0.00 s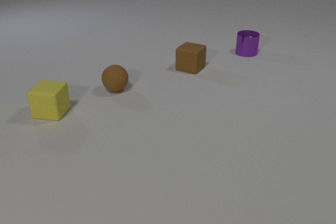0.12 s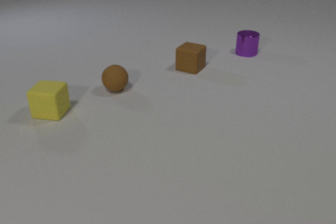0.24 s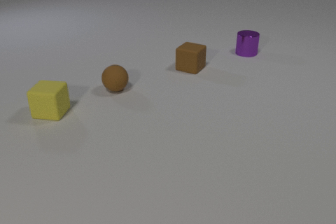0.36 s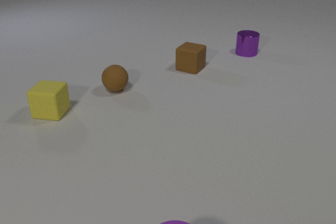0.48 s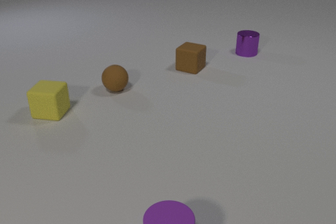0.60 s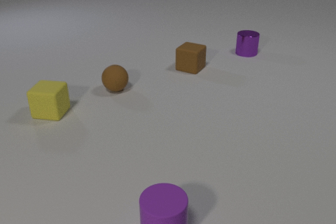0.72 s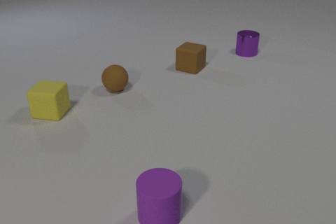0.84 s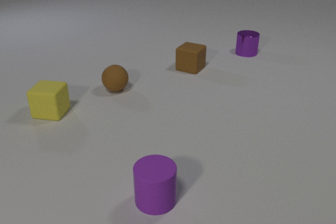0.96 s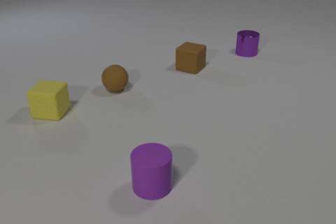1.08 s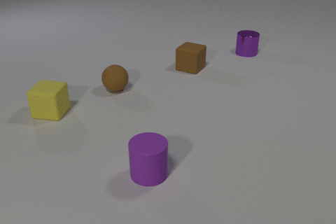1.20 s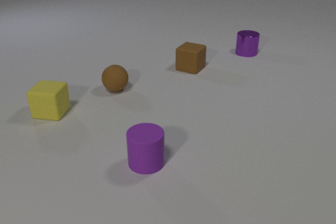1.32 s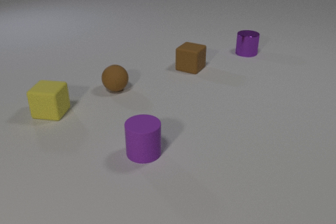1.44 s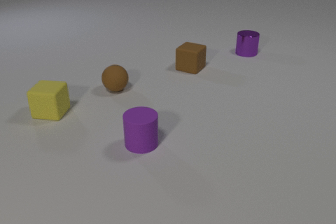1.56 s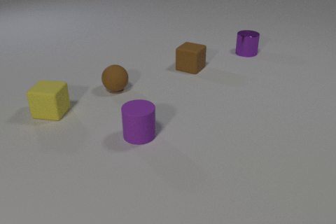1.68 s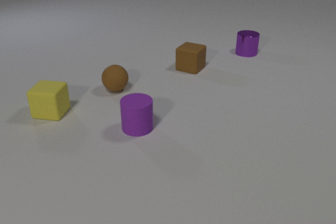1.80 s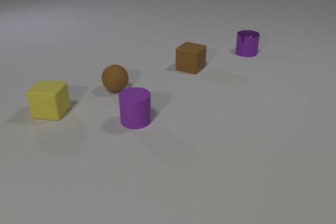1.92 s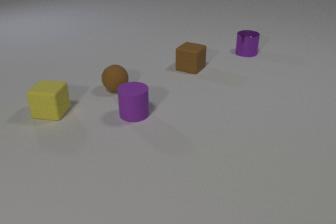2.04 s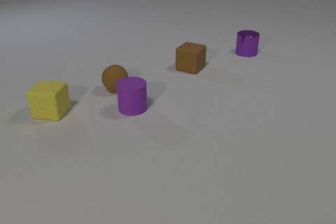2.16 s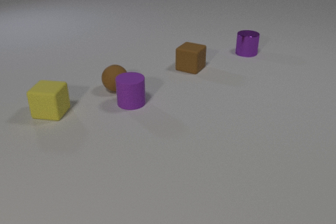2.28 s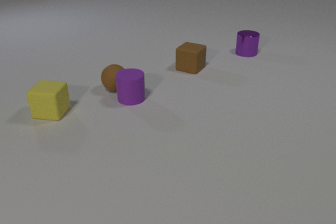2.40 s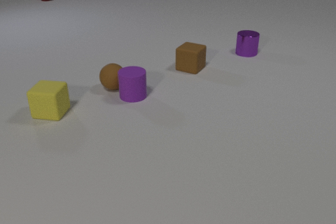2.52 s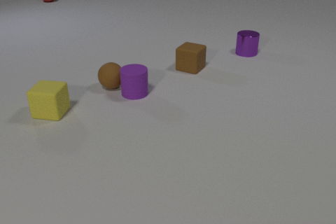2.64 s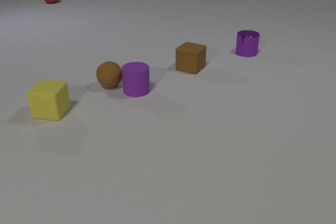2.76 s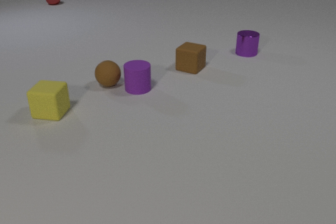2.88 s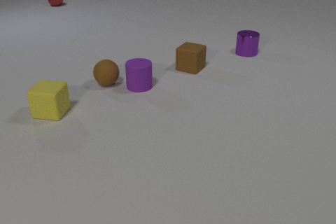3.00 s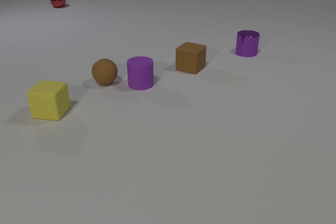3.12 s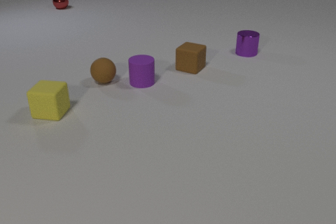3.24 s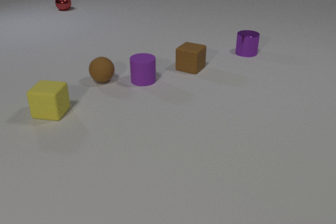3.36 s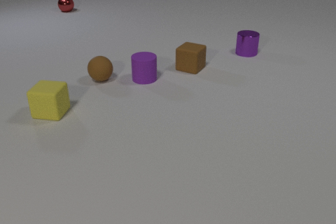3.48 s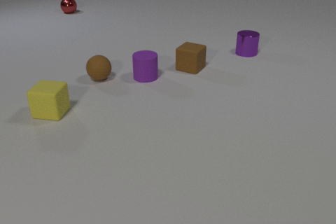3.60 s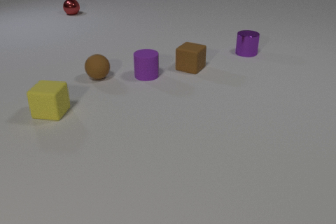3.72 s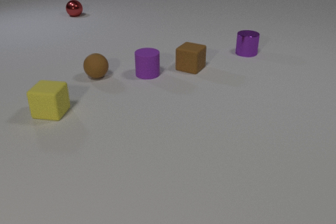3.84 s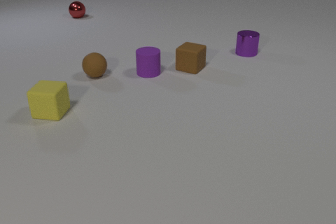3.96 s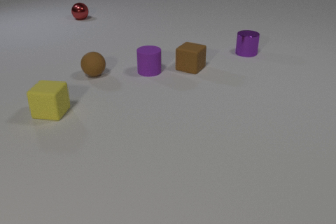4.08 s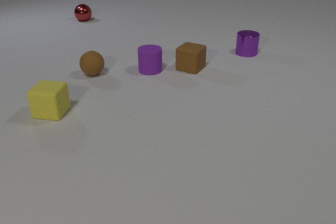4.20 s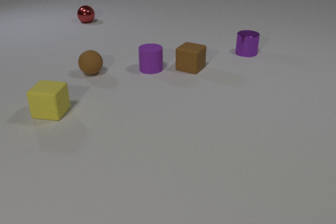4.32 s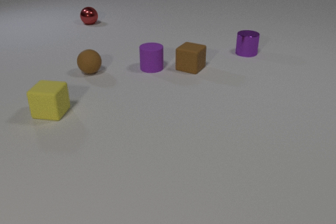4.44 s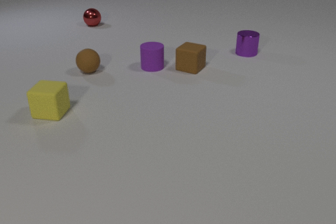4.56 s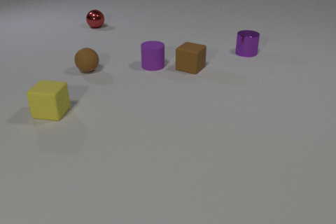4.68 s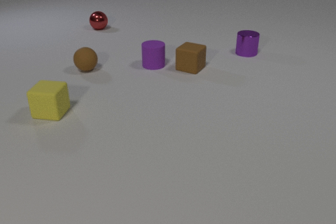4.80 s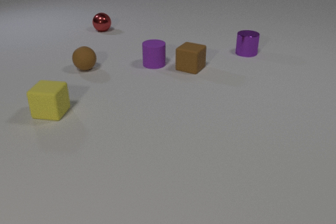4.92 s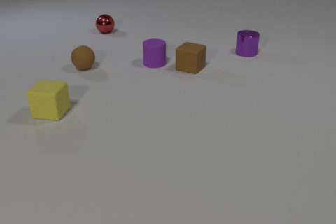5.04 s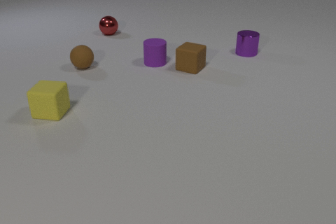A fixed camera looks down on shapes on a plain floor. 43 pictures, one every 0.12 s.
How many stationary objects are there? 3.
Are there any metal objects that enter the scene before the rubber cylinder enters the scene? no.
How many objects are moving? 3.
0.00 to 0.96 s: The purple rubber cylinder comes in at the bottom edge, slides away from the camera.
0.96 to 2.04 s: The purple rubber cylinder slides away from the camera.
2.04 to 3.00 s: The purple rubber cylinder slides away from the camera. The brown rubber sphere rolls away from the camera and to the left. The red metal sphere comes in at the top edge, rolls toward the camera. The purple rubber cylinder and the brown rubber sphere collide.
3.00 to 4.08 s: The purple rubber cylinder slides away from the camera. The brown rubber sphere rolls away from the camera and to the left. The red metal sphere rolls toward the camera and to the right.
4.08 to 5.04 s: The purple rubber cylinder slides away from the camera. The brown rubber sphere rolls away from the camera and to the left. The red metal sphere rolls toward the camera and to the right.
